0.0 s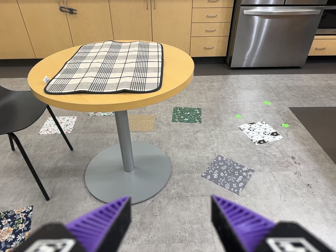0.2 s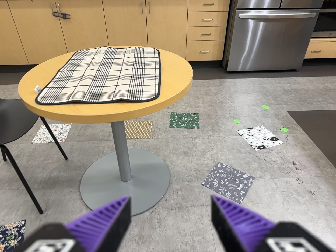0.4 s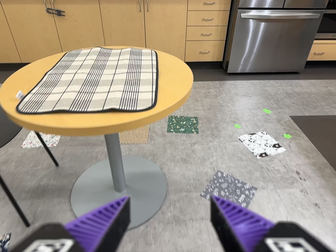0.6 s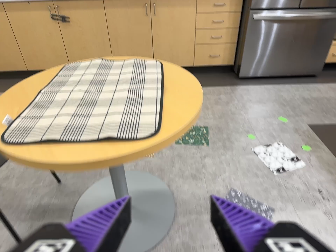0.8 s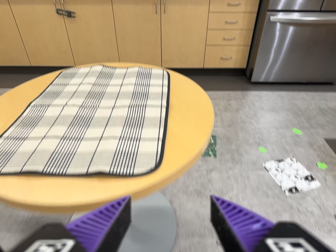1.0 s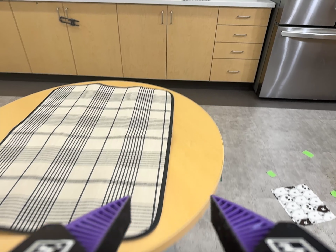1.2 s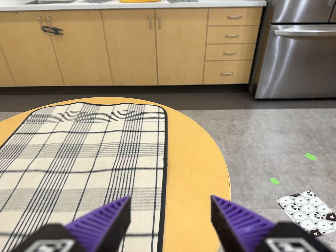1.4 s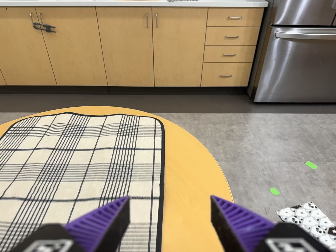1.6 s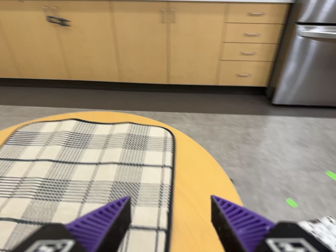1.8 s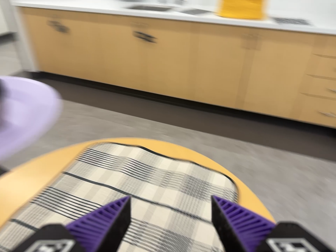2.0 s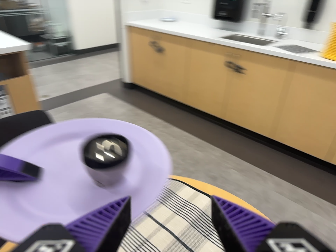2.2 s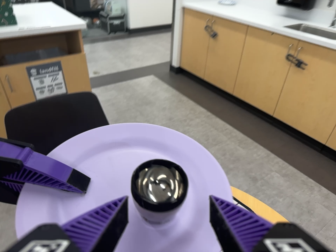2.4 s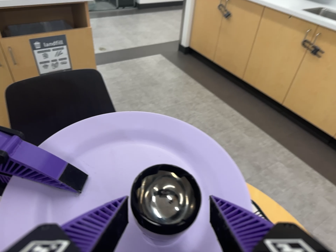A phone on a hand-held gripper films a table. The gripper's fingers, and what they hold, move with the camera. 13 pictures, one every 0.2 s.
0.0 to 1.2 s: The camera travels forward and toward the top of its view, about 70 cm, so what stands in front looms larger.
1.2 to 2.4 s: The camera pans to its left by about 45 degrees. It travels toward the top of its view and forward, about 40 cm, so close, fixed things drift downward. It rolls about its line of sight by about 35 degrees, and the scene rotates clockwise.
The film runs forward here.
